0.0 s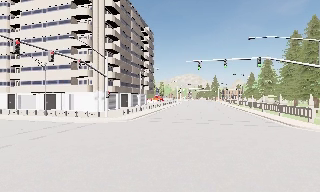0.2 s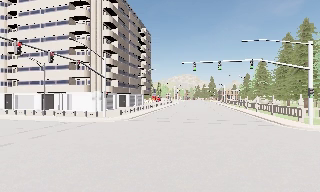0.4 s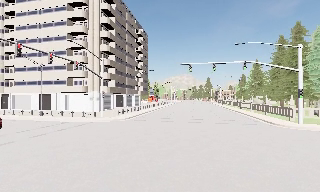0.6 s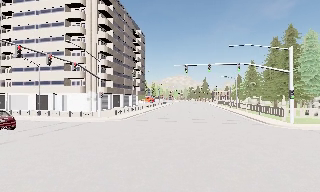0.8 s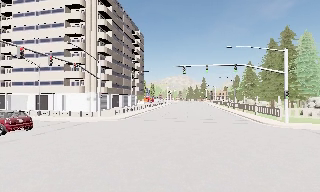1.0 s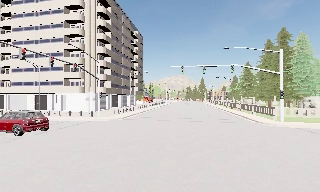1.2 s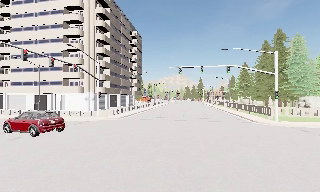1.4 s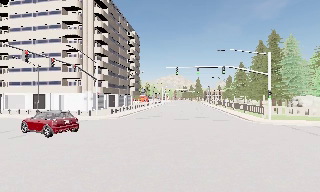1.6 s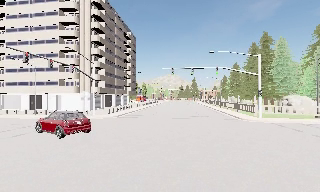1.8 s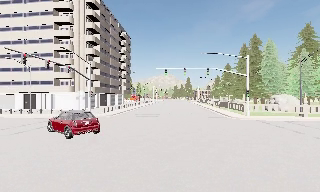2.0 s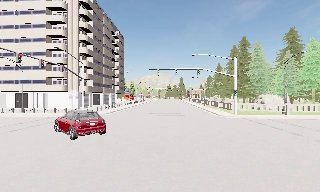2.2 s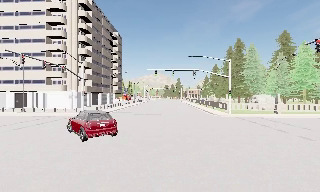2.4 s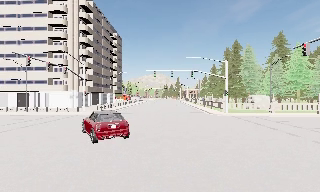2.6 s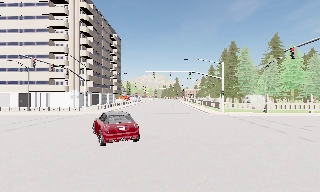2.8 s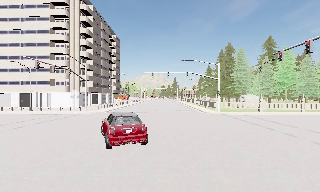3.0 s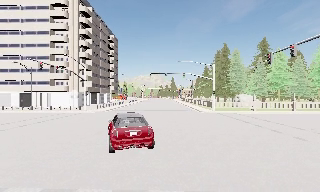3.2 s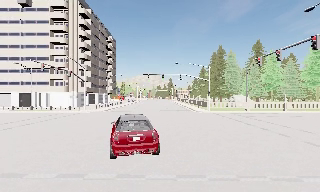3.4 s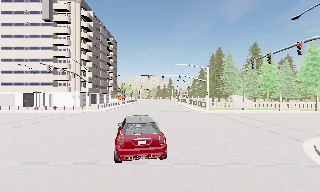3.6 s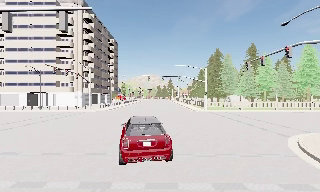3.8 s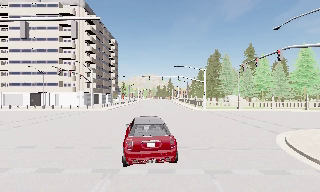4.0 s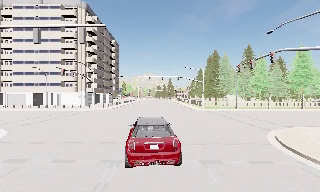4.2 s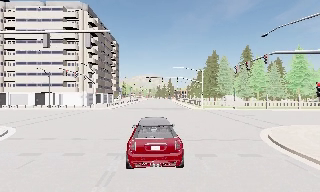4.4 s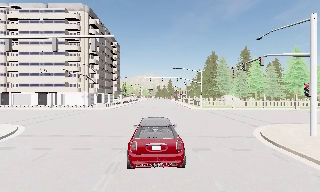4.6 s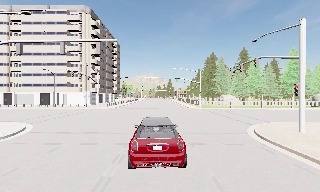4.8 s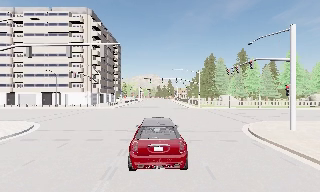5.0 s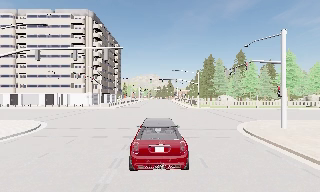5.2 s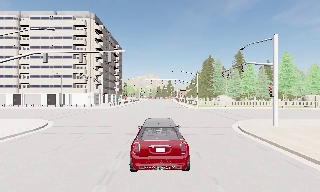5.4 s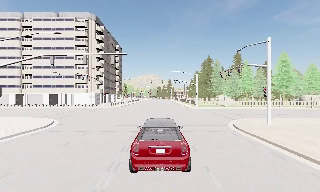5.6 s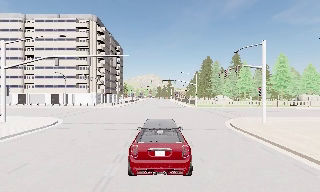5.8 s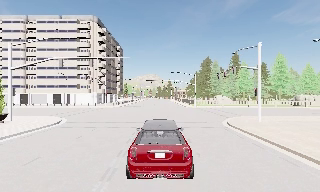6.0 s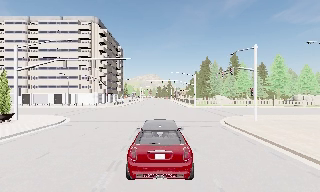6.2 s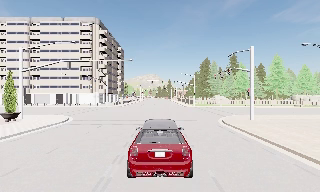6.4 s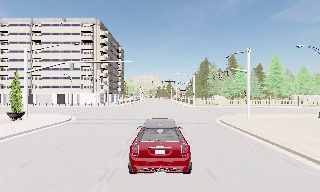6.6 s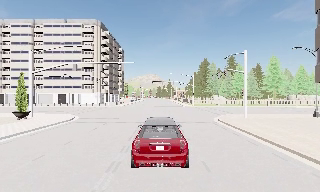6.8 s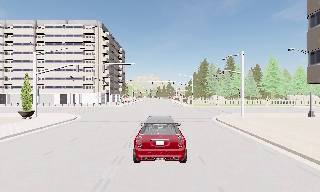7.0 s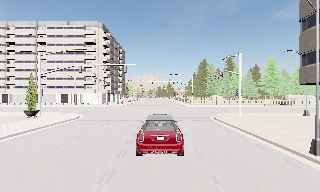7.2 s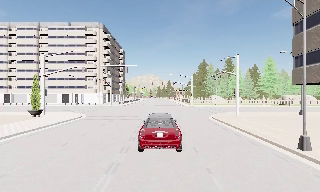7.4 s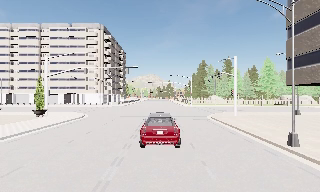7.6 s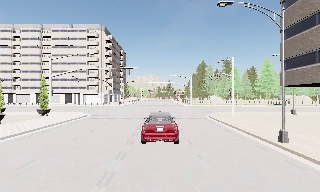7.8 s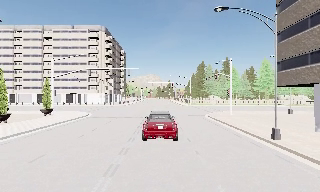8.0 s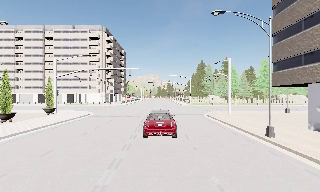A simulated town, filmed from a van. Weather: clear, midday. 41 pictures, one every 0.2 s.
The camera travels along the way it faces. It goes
backward.
0.0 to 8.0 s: The scene slides to the left, as the camera pans about 15 degrees to its right. It travels backward, about 30 m, so what stands in front gets smaller.
The film runs backward here.
